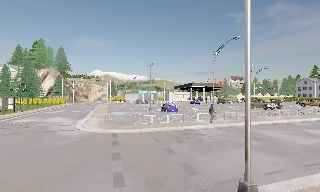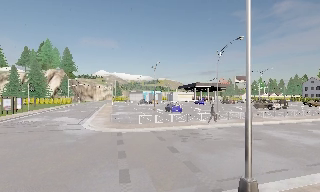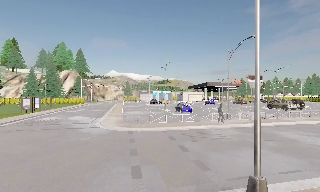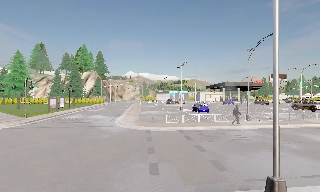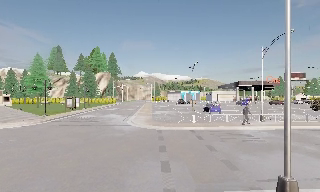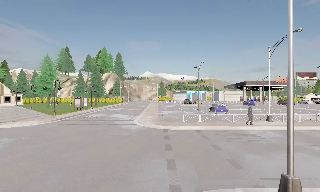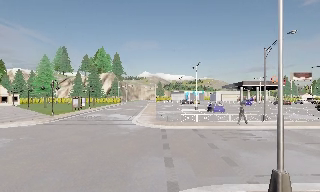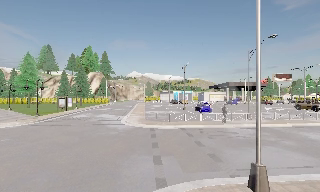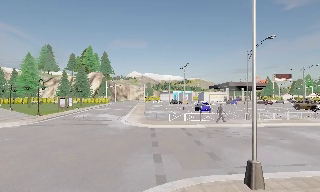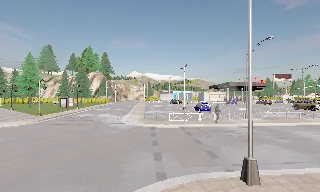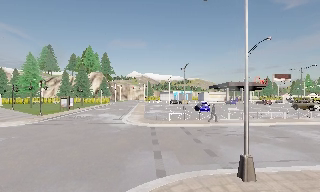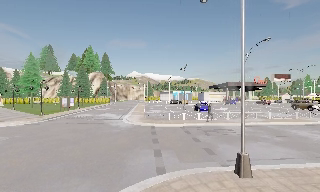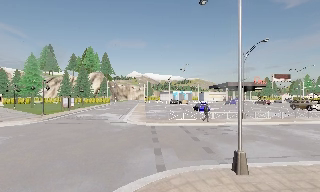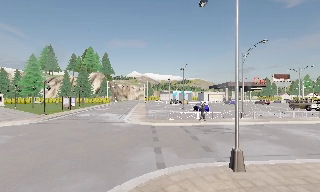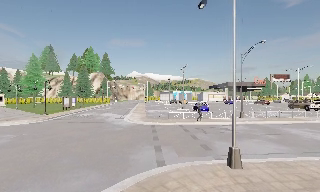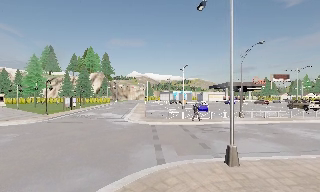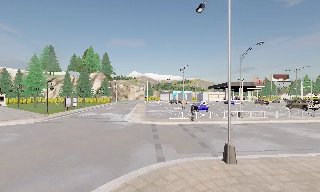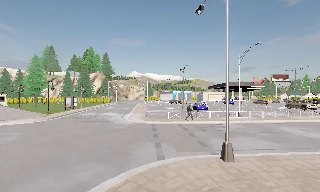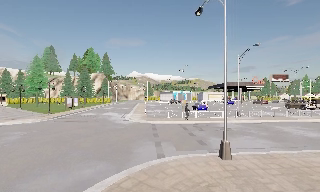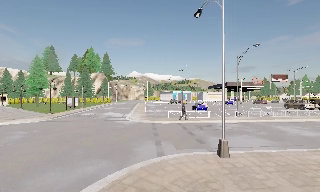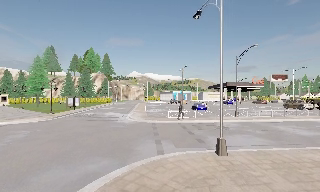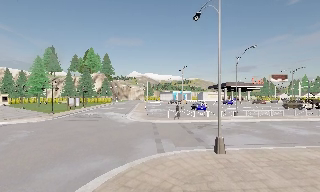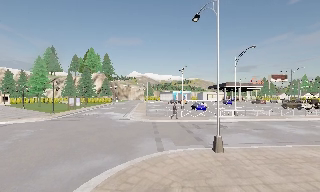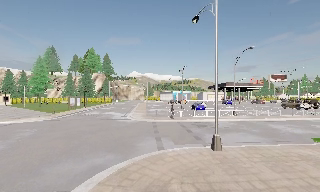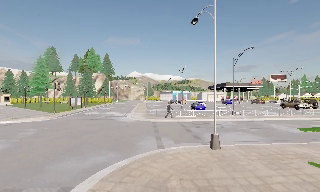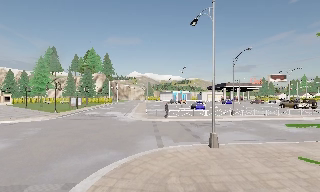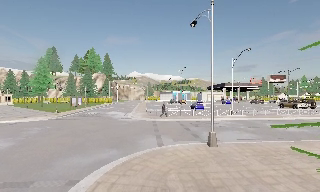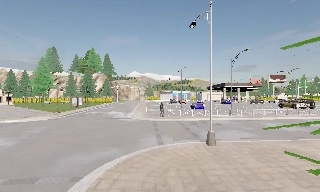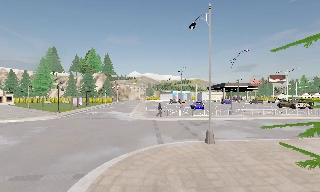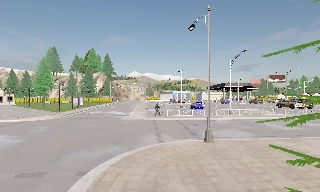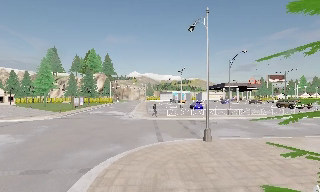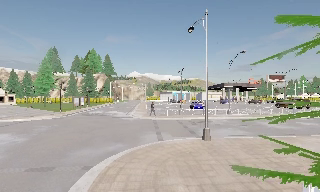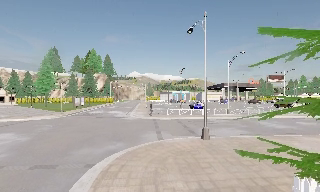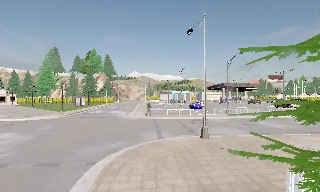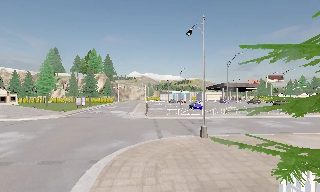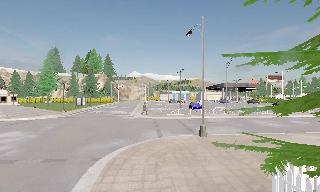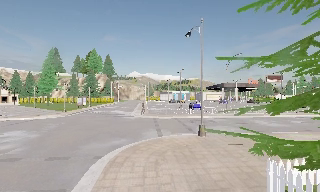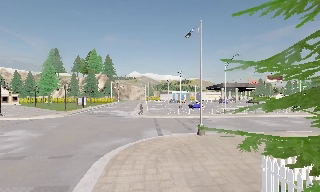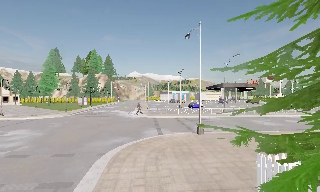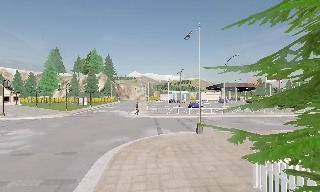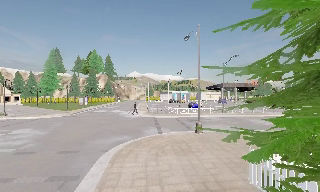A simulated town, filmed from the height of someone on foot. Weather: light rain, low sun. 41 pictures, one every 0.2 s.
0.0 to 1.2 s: The scene slides to the right, as the camera pans about 15 degrees to its left. It travels backward, about 1 m, so what stands in front gets smaller.
1.2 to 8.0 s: The camera travels backward, about 7 m, so what stands in front gets smaller.
The film runs backward here.
